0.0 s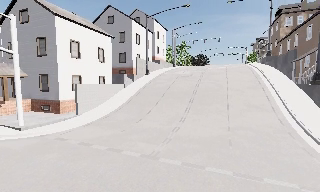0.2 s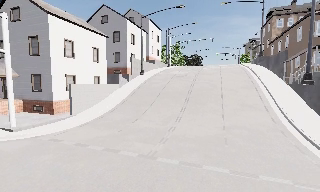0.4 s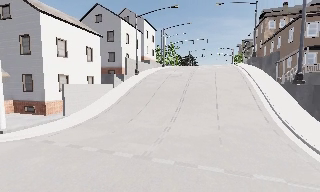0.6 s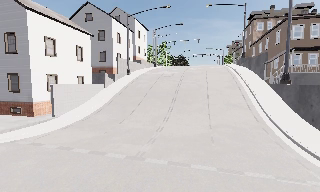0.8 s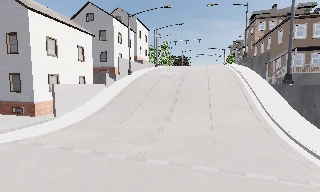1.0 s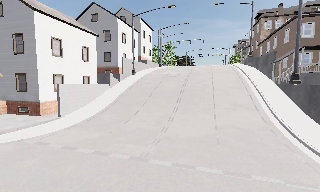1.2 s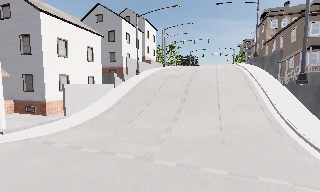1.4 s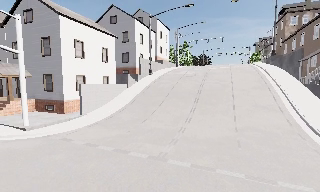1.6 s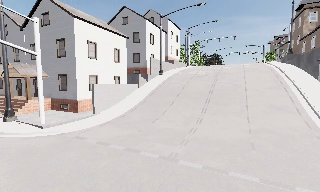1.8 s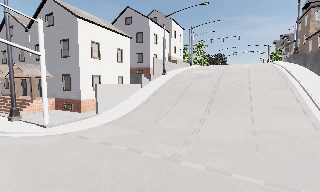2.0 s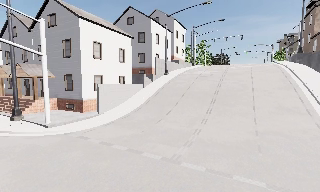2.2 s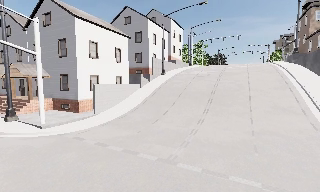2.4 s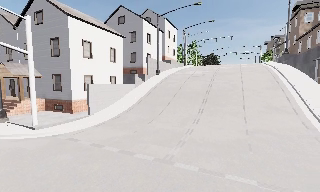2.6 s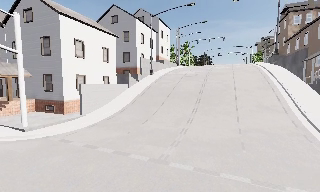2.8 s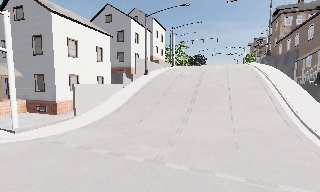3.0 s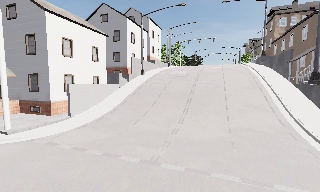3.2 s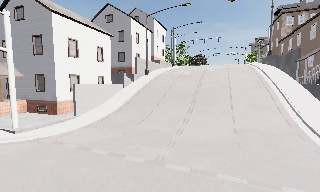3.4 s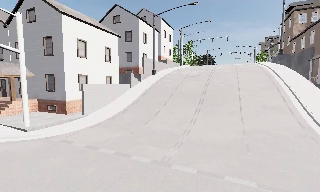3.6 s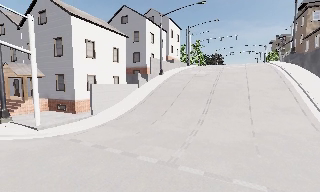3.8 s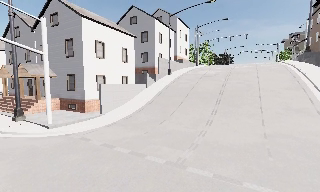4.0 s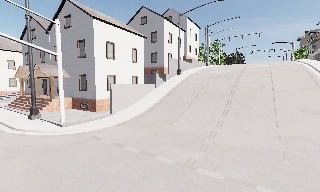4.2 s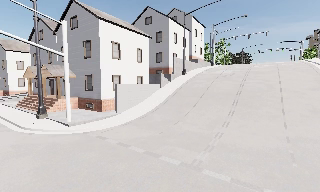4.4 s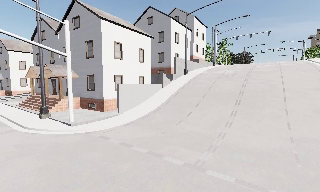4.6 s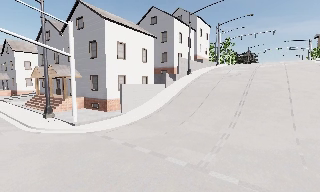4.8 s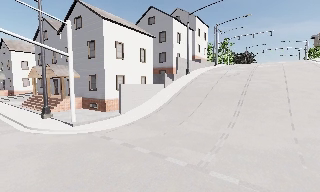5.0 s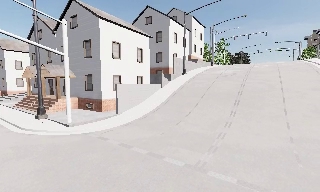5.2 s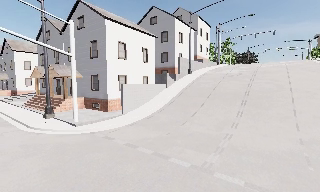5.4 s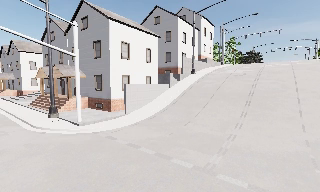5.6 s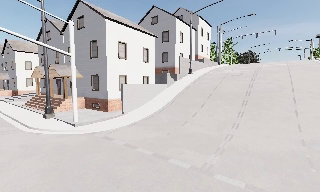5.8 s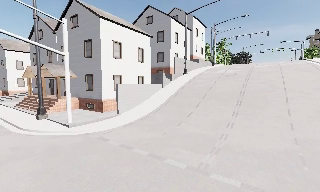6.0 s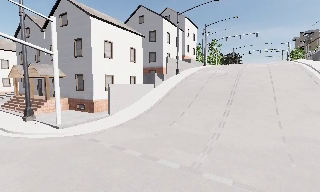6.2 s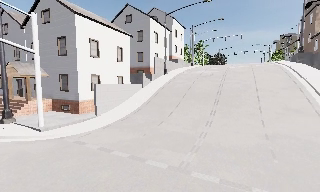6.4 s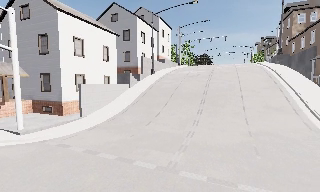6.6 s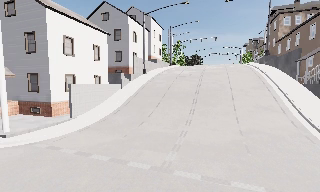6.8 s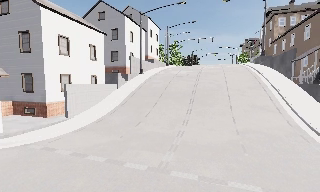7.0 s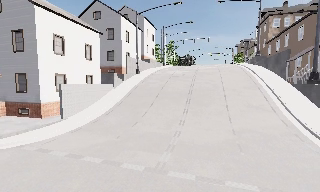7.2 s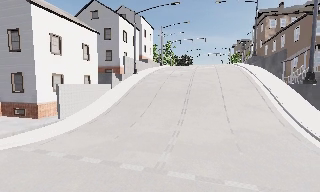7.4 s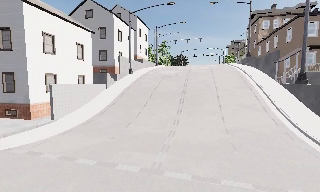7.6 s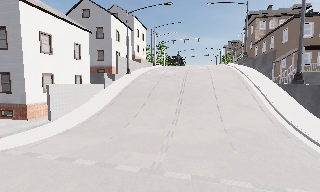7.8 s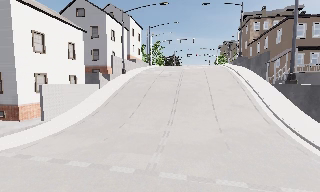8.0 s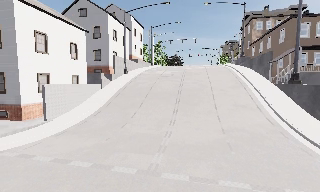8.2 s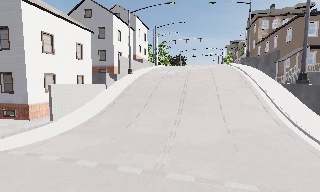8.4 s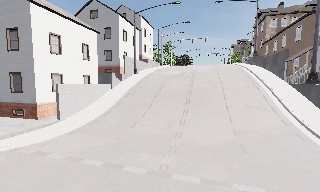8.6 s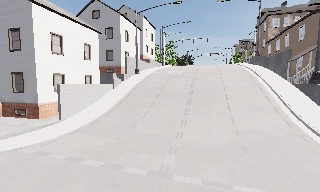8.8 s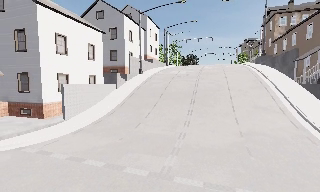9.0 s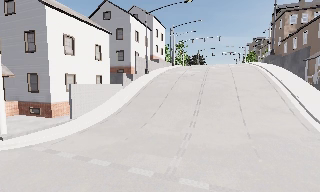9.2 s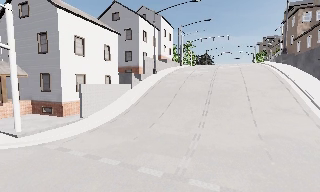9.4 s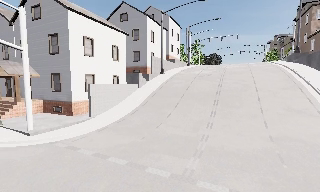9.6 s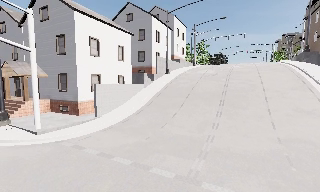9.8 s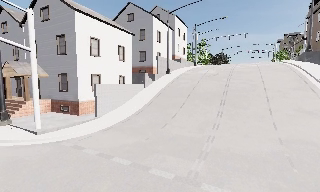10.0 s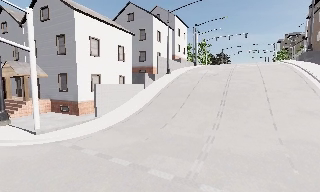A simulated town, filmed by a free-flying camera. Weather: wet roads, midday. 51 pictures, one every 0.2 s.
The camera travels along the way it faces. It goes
forward.
0.0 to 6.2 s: The camera travels forward and to its left, about 1.5 m, so what stands in front looms larger.
6.2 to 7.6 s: The scene slides to the left, as the camera pans about 15 degrees to its right.
7.6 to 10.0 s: The camera pans to its left, which is counterclockwise from overhead, by about 15 degrees. It travels forward, about 0.5 m, so what stands in front looms larger.
The film runs forward here.
